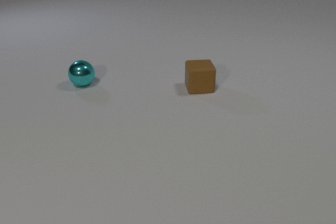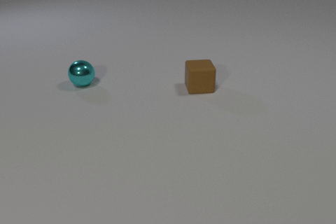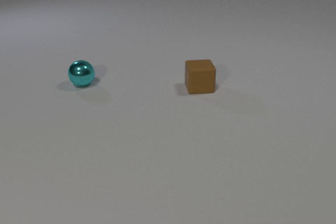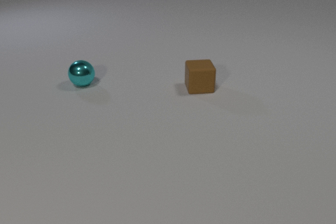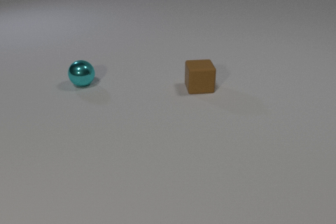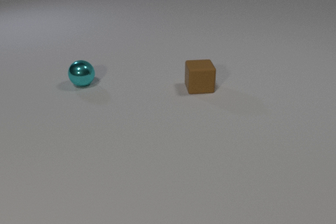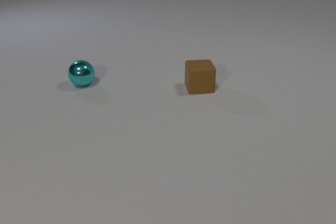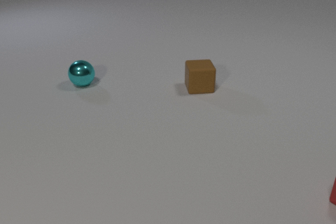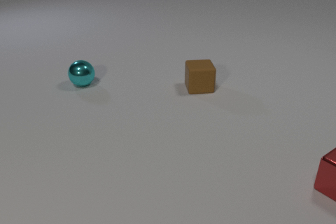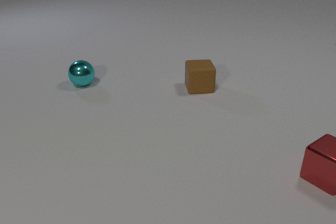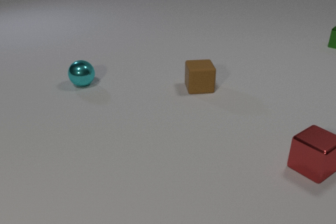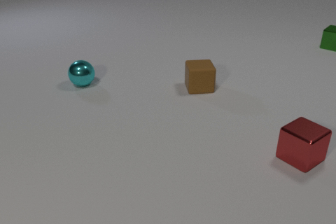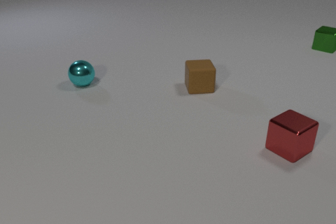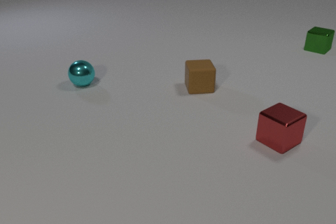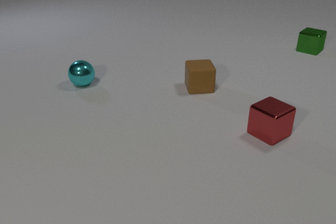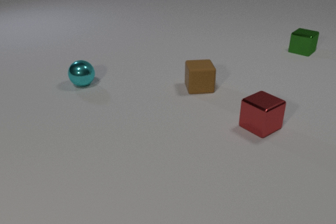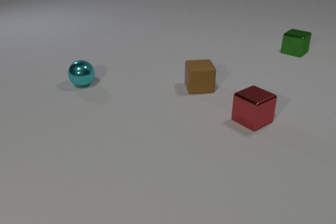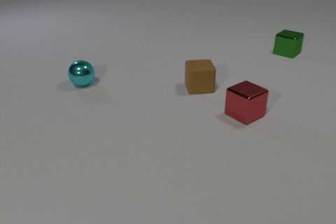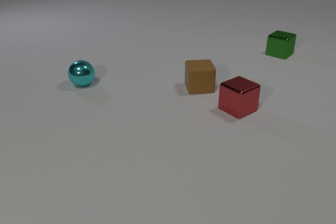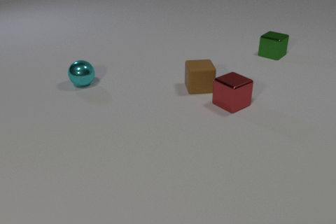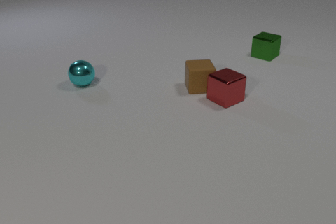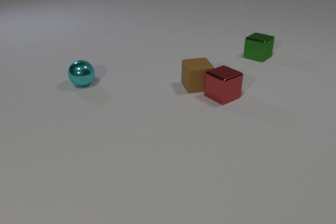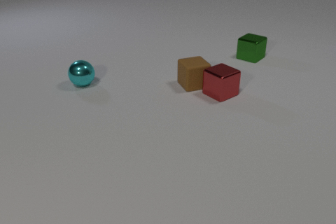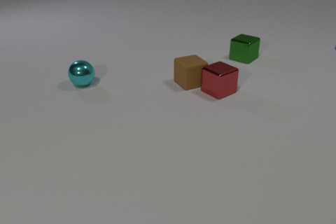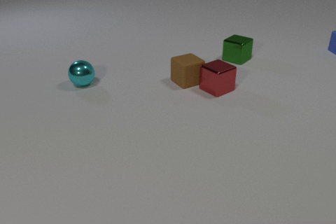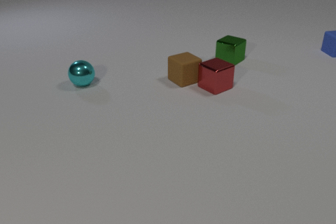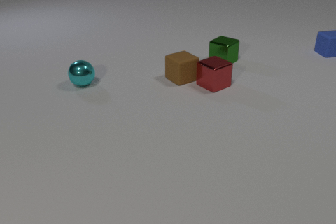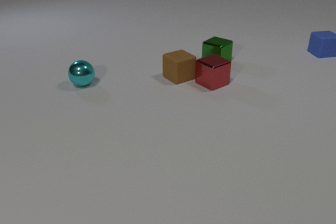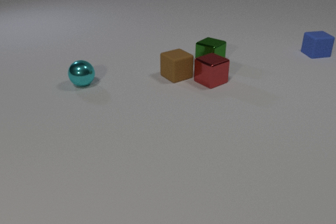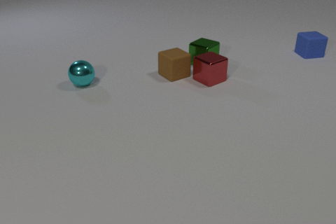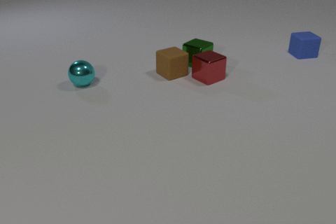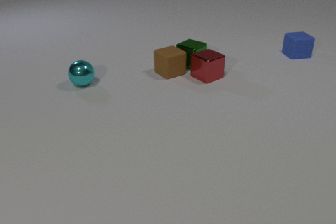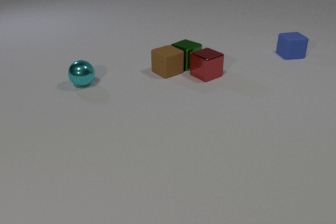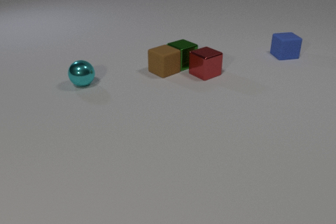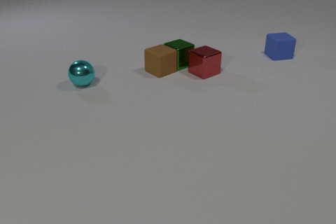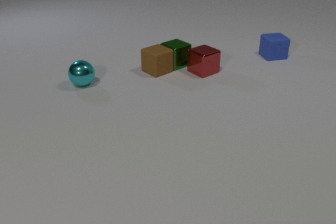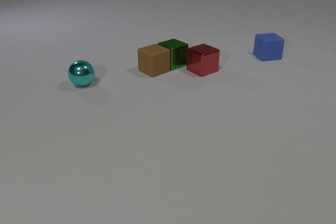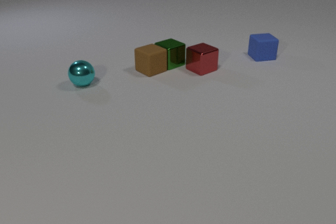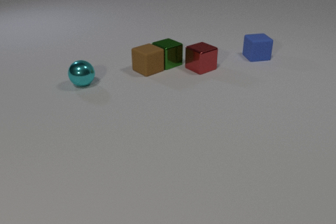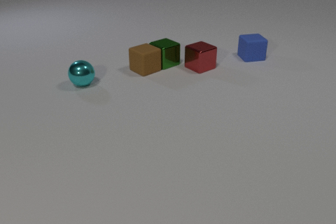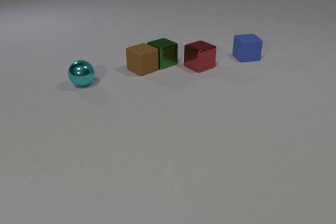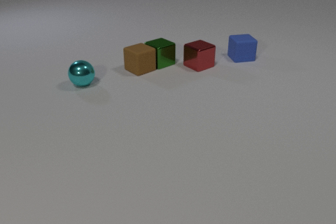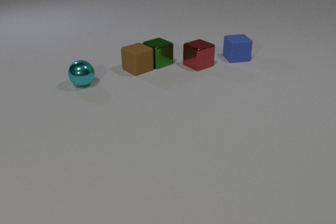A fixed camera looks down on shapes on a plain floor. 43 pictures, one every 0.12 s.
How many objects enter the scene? 3.
Are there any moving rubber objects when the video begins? no.
How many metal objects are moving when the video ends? 2.
0.00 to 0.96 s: The red metal cube comes in at the right edge, slides to the left and away from the camera.
0.96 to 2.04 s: The red metal cube slides away from the camera and to the left. The green metal cube comes in at the right edge, slides to the left and toward the camera.
2.04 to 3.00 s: The red metal cube slides away from the camera and to the left. The brown rubber cube slides away from the camera and to the left, spins so that its near face slides to the right, counterclockwise seen from above. The blue rubber cube comes in at the right edge, slides to the left and toward the camera. The green metal cube slides to the left and toward the camera. The red metal cube and the brown rubber cube collide.
3.00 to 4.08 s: The red metal cube slides away from the camera. The brown rubber cube slides to the left and away from the camera. The blue rubber cube slides to the left and toward the camera. The green metal cube slides to the left. The brown rubber cube and the green metal cube collide.
4.08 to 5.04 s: The red metal cube slides away from the camera. The brown rubber cube slides to the left. The blue rubber cube slides to the left. The green metal cube slides to the left.
